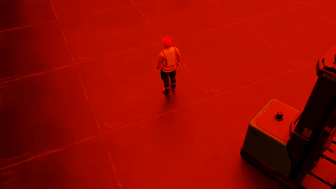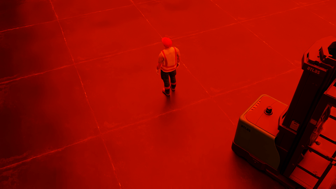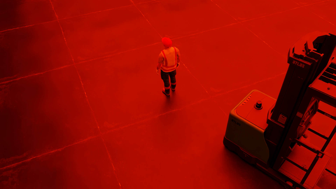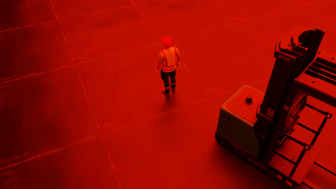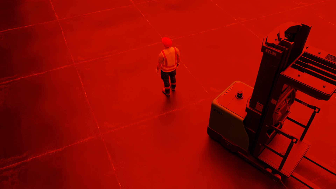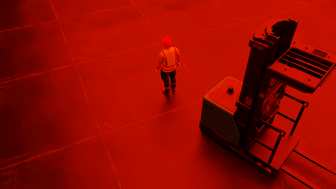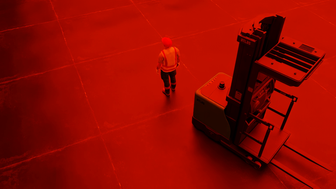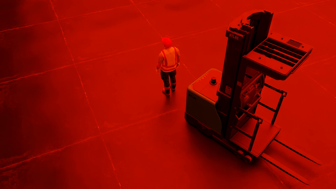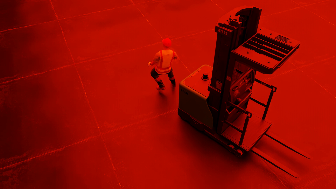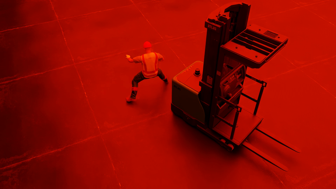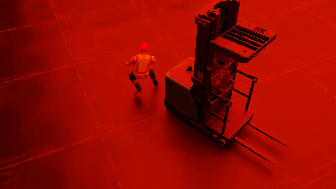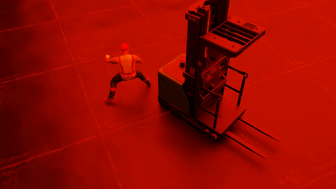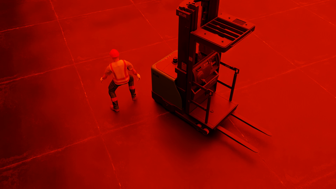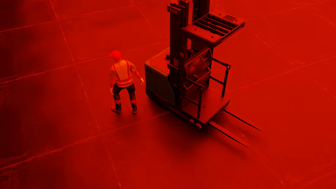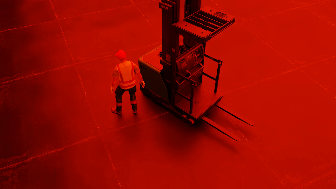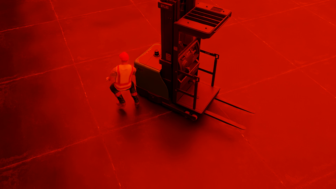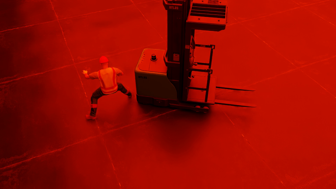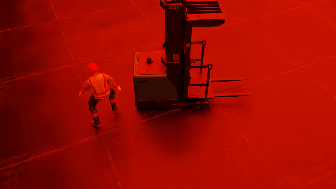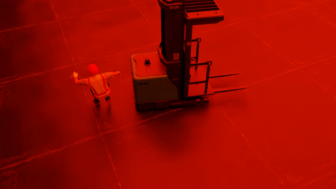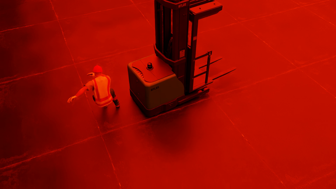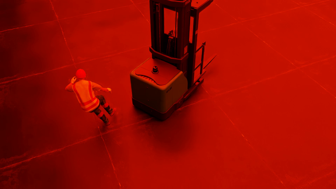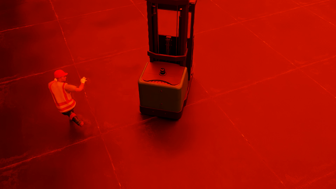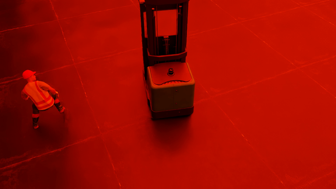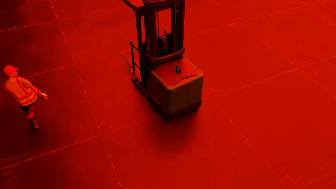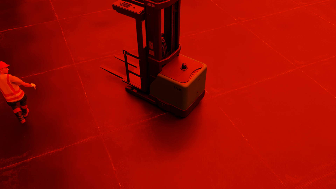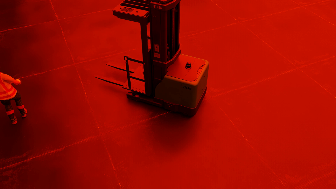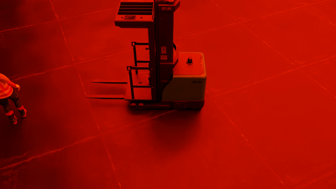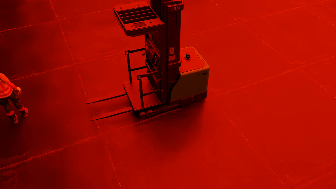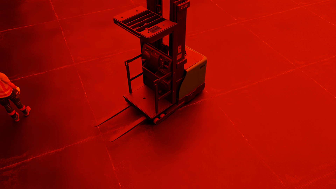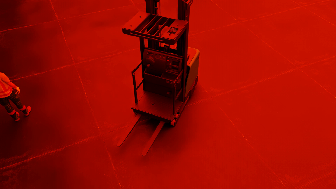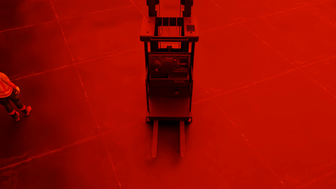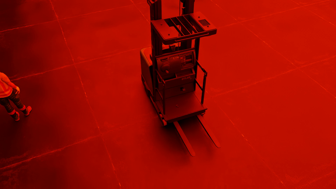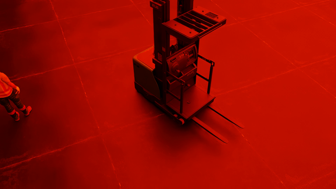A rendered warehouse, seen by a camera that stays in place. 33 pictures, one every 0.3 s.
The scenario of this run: Near miss between a forklift and a person.
